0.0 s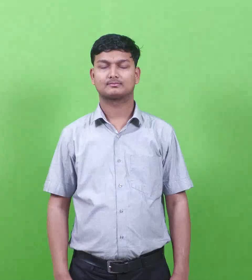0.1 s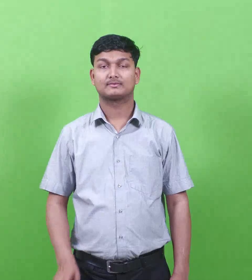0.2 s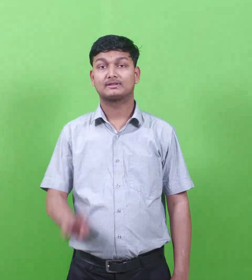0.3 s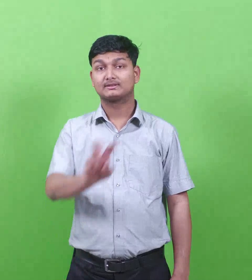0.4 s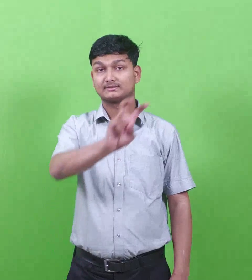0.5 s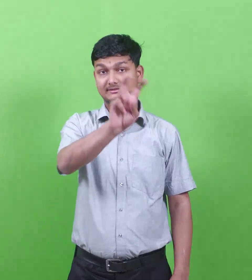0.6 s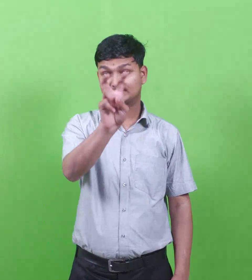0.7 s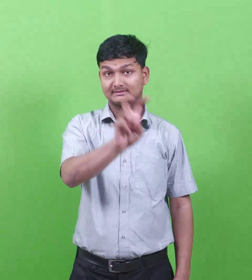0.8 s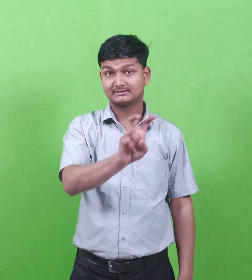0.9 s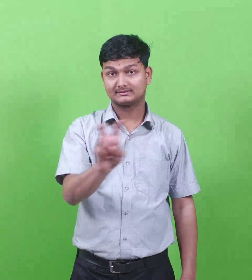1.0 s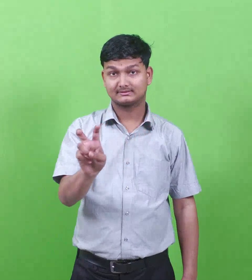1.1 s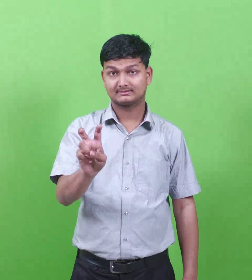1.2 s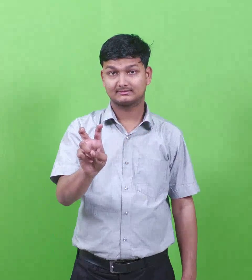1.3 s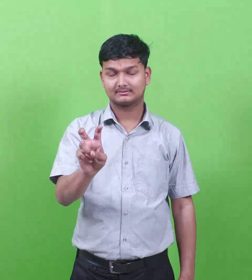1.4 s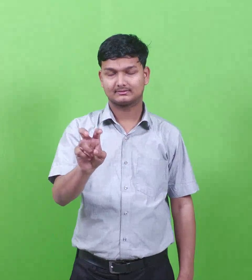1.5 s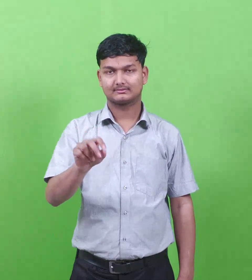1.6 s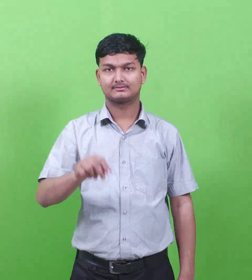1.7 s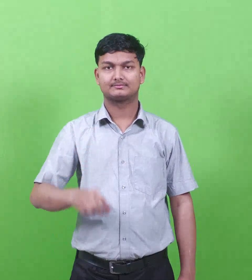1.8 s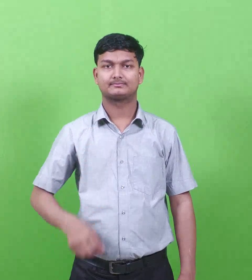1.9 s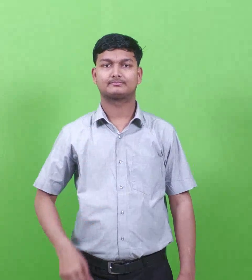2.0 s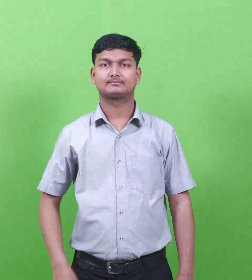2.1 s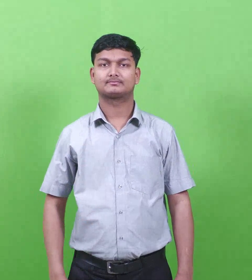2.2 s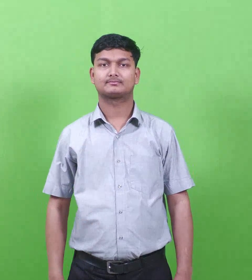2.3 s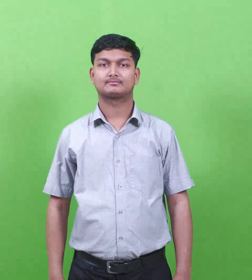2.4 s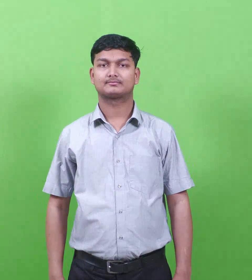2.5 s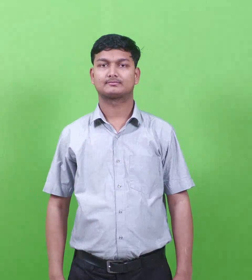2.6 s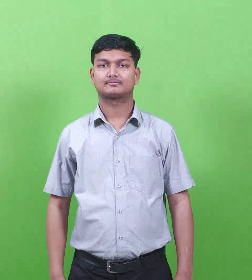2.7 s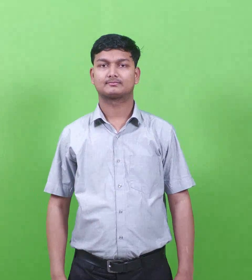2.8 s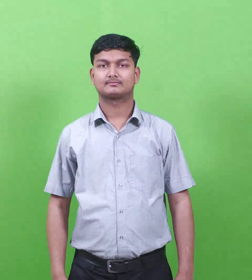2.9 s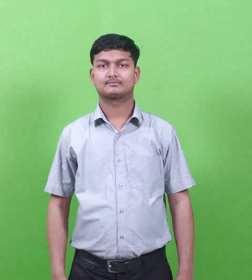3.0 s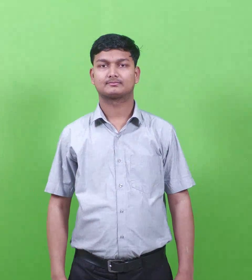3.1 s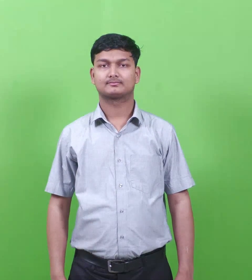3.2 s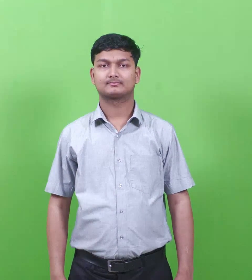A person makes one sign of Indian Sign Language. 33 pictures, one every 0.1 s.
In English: zebedee
